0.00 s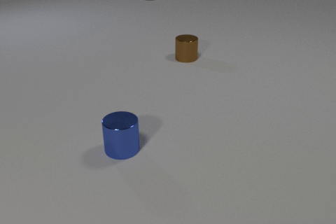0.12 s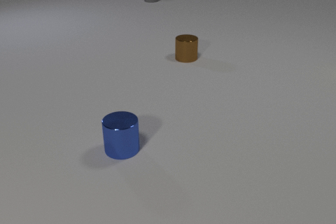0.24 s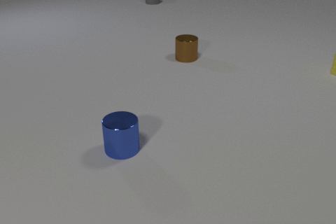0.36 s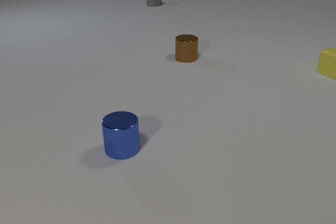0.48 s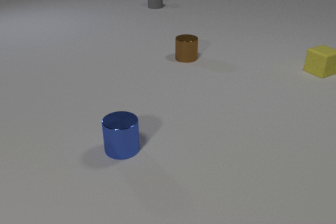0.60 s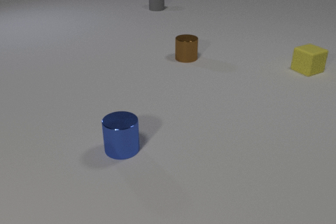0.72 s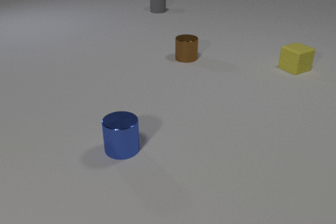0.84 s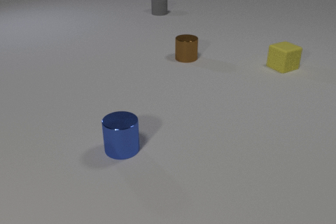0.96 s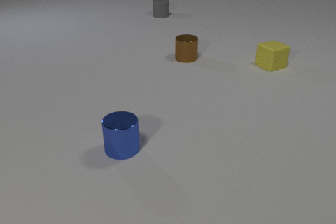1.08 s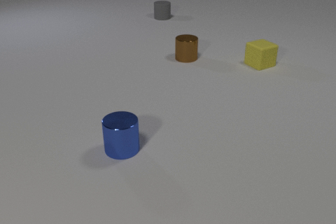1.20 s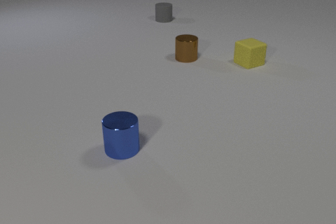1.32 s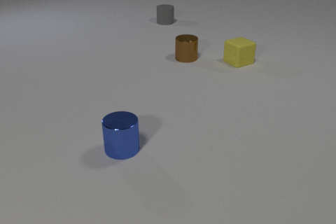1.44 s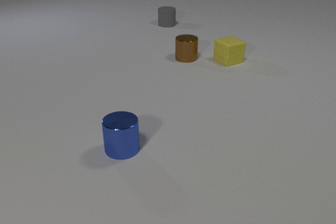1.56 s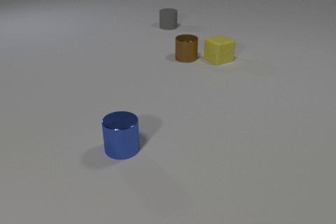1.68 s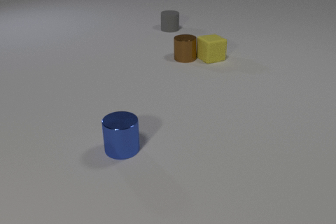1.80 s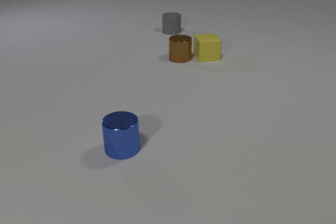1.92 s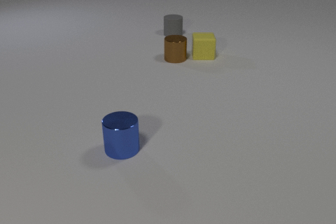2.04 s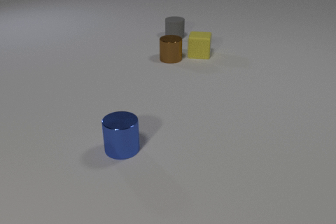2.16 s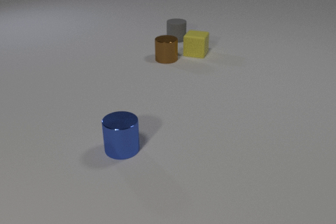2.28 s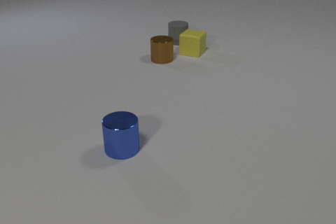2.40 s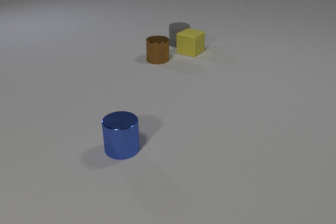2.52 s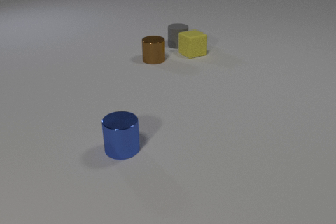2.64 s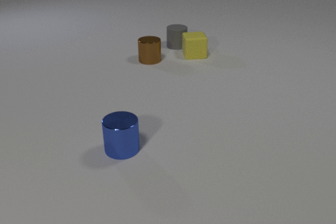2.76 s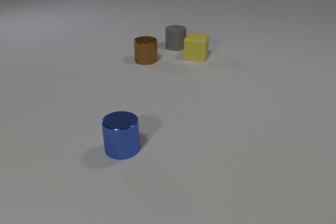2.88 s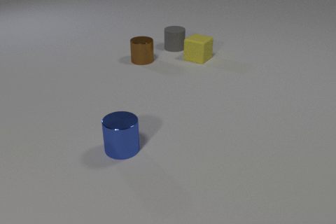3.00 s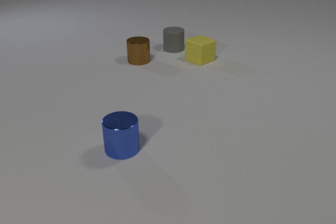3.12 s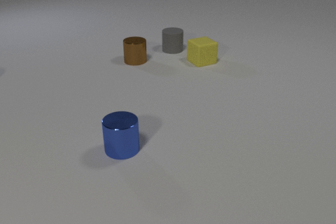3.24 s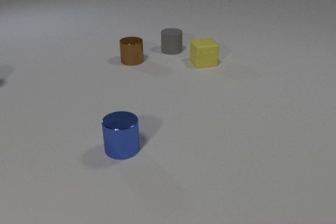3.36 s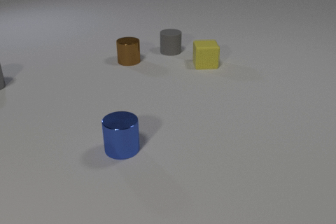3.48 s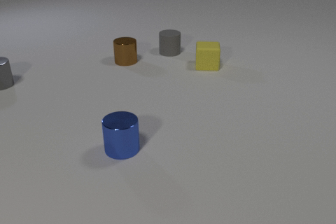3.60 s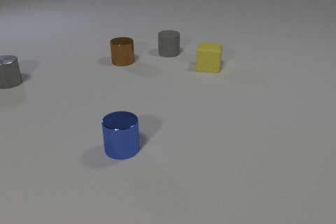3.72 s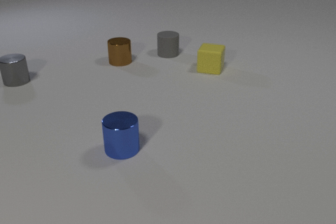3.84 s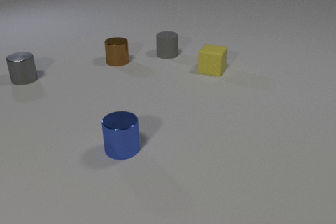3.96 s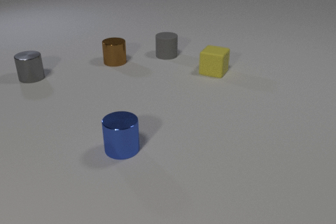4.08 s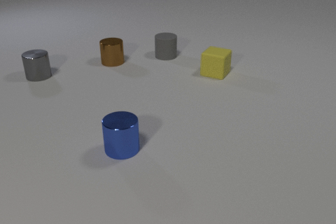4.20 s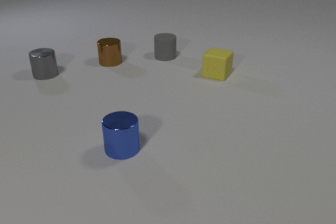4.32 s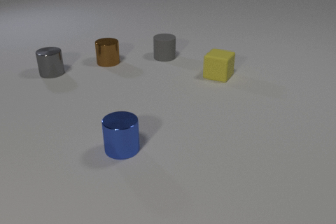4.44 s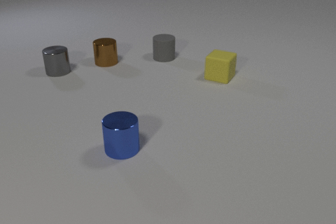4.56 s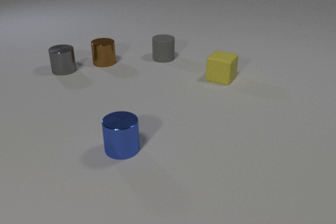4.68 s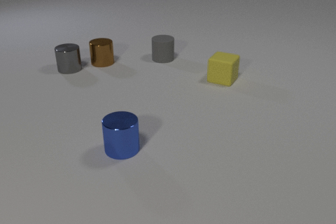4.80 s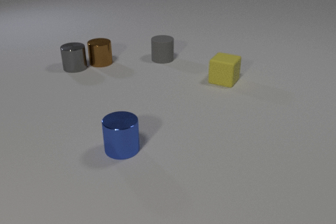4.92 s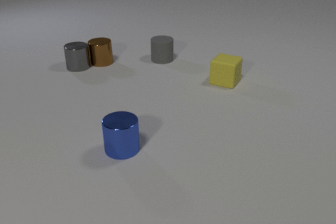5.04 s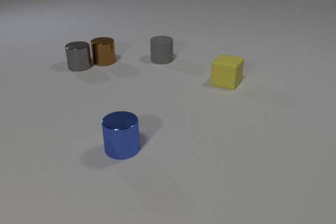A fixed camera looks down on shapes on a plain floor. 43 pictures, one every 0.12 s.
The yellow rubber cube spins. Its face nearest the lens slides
to the left.
The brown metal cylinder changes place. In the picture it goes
to the left.
0.00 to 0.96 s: The yellow rubber cube comes in at the right edge, slides to the left. The gray rubber cylinder slides toward the camera.
0.96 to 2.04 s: The yellow rubber cube slides to the left, spins so that its near face slides to the left, clockwise seen from above. The brown metal cylinder slides to the left. The gray rubber cylinder slides toward the camera. The yellow rubber cube and the brown metal cylinder collide.
2.04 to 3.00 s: The yellow rubber cube slides toward the camera, spins so that its near face slides to the left, clockwise seen from above. The brown metal cylinder slides to the left. The gray rubber cylinder slides toward the camera. The yellow rubber cube and the gray rubber cylinder collide.
3.00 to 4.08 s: The yellow rubber cube slides toward the camera and to the right, spins so that its near face slides to the left, clockwise seen from above. The brown metal cylinder slides to the left. The gray rubber cylinder slides toward the camera. The gray metal cylinder comes in at the left edge, slides to the right.
4.08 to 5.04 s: The yellow rubber cube slides toward the camera and to the right. The brown metal cylinder slides to the left. The gray rubber cylinder slides toward the camera. The gray metal cylinder slides to the right. The brown metal cylinder and the gray metal cylinder collide.
Are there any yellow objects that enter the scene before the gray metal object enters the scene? yes.
What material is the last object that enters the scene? metal.
What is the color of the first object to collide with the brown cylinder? yellow.
